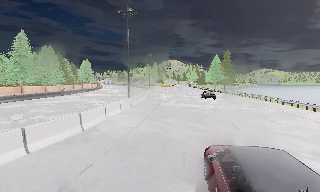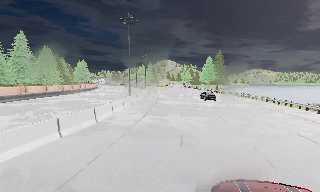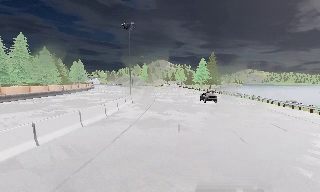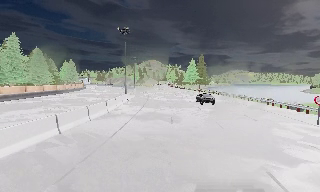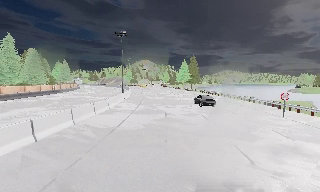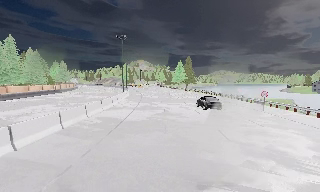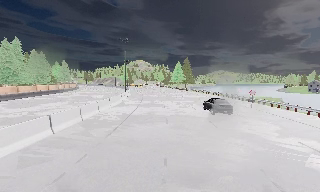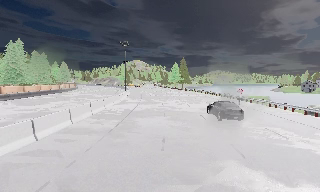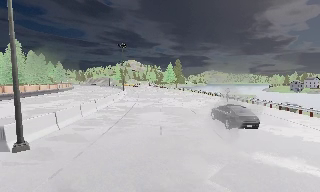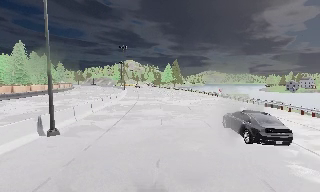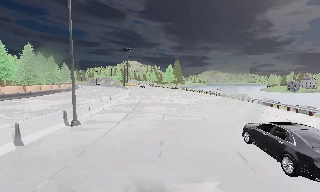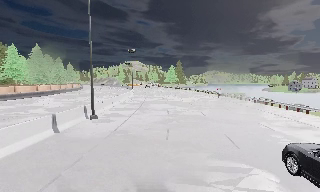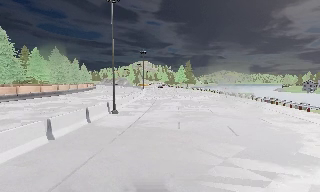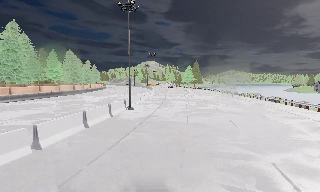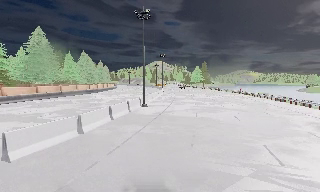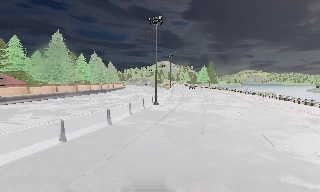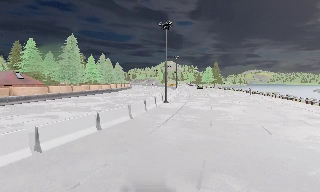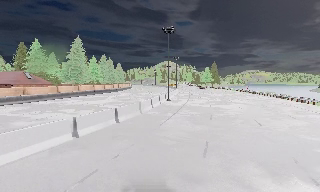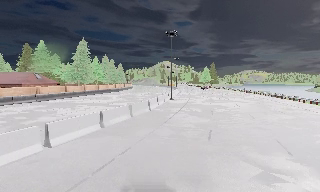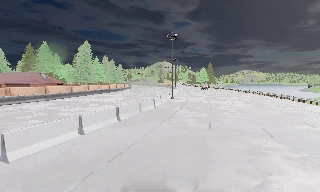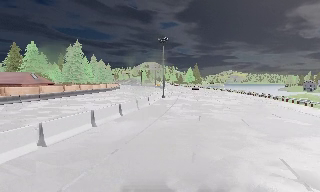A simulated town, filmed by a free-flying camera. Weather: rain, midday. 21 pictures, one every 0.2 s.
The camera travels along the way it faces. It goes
backward.
0.0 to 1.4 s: The camera pans to its right, which is clockwise from overhead, by about 15 degrees. It travels backward, about 17 m, so what stands in front gets smaller.
1.4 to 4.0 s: The camera travels backward, about 30 m, so what stands in front gets smaller.
The film runs backward here.
